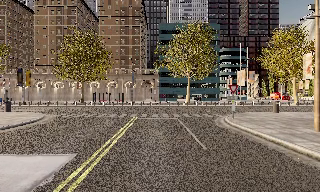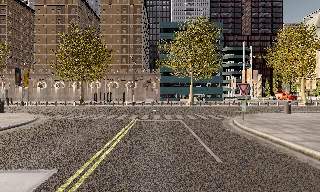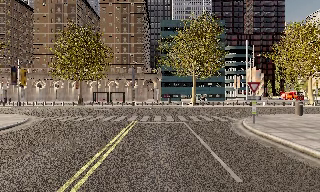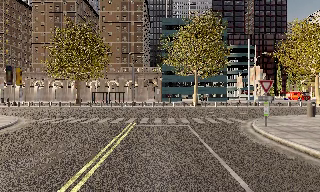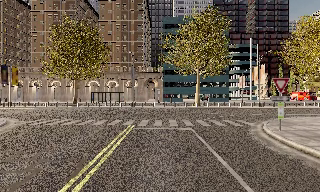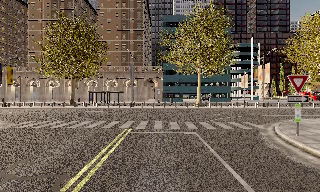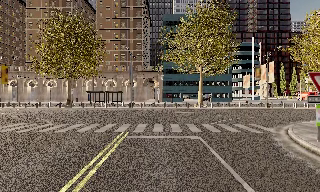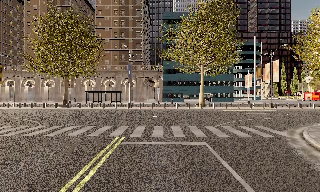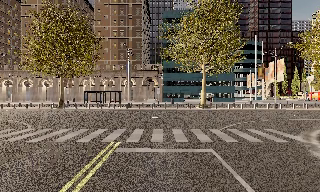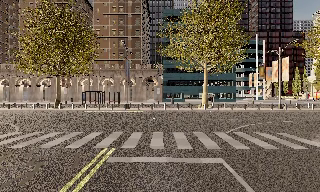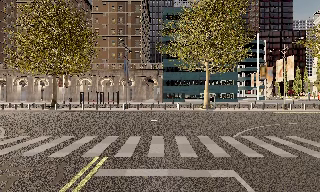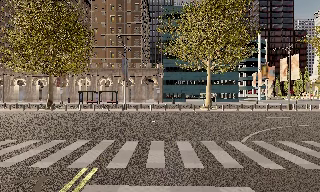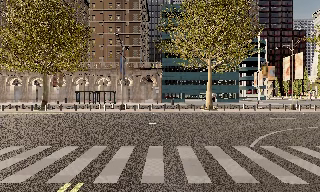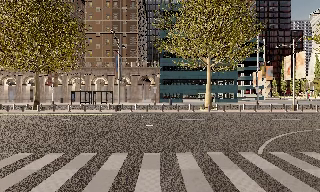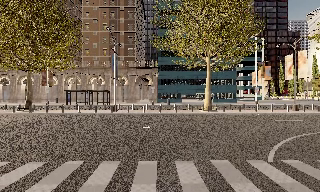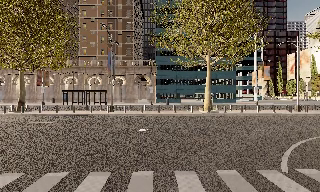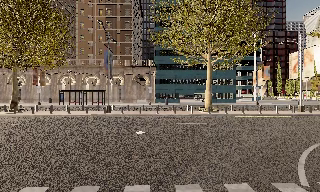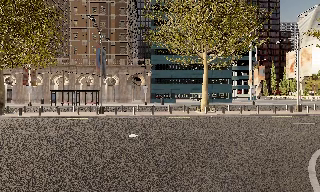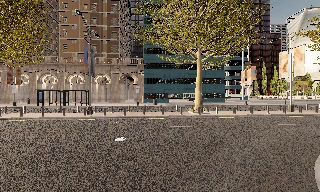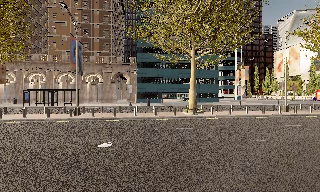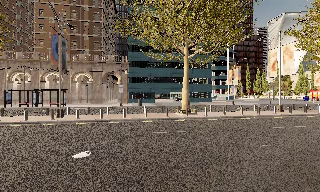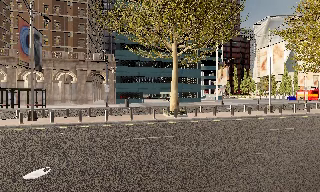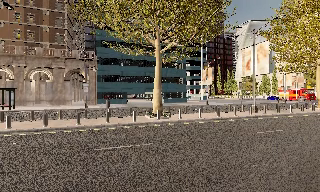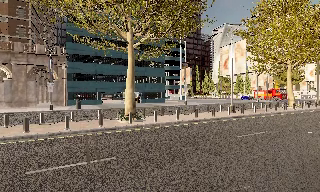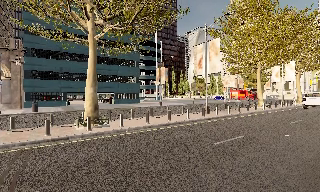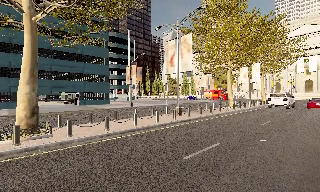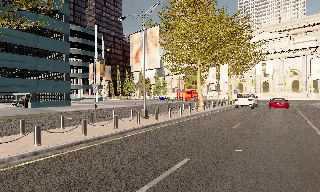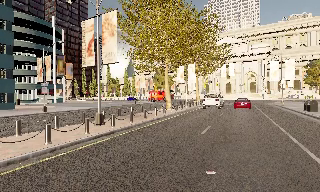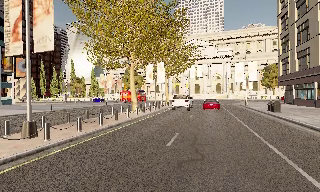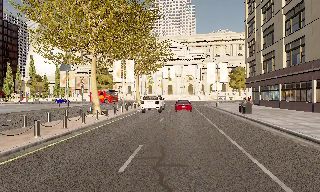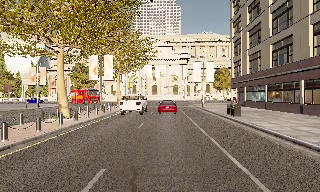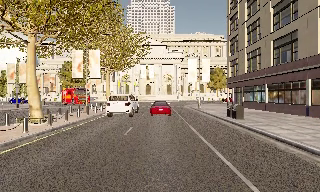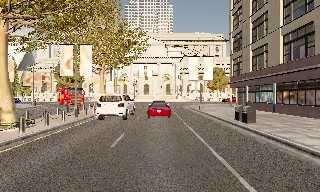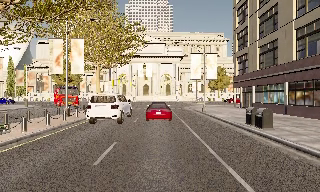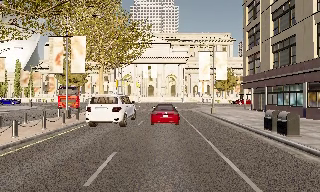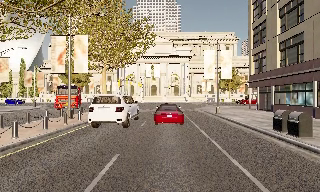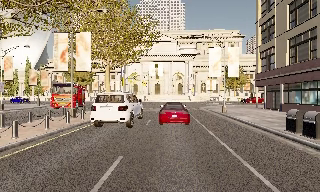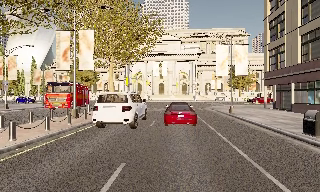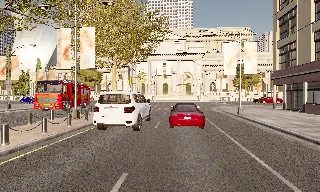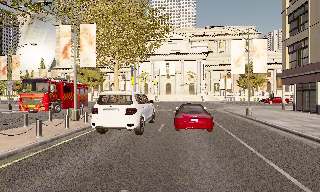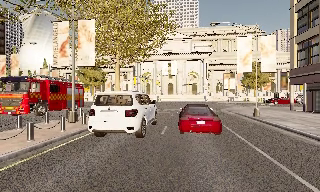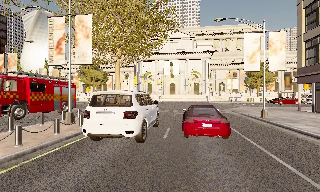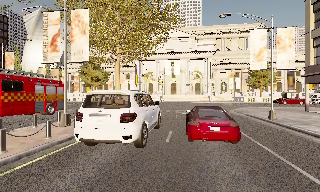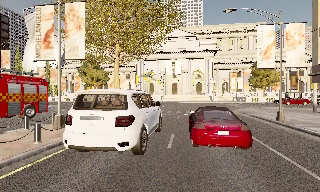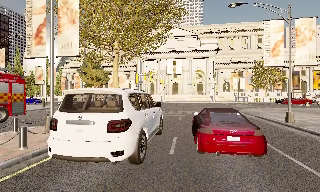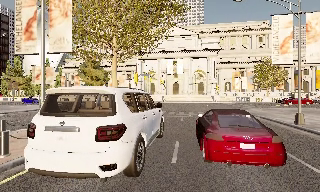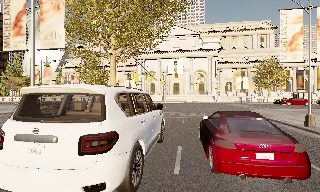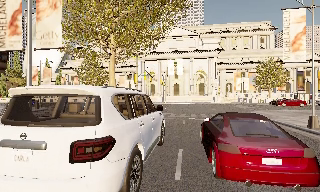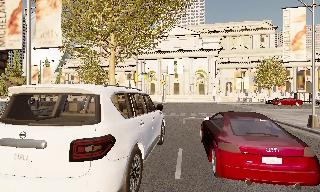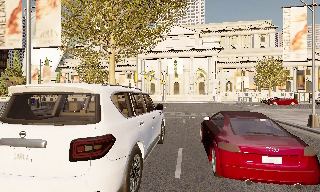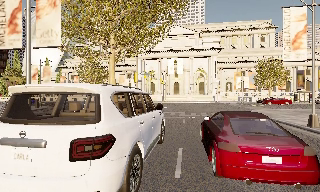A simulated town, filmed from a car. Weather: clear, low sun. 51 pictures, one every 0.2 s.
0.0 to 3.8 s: The camera travels forward, about 15 m, so what stands in front looms larger.
3.8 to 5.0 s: The camera swings to its right by about 35 degrees, and the scene slides to the left. It travels forward, about 7 m. It gains speed.
5.0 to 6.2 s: The camera swings to its right by about 45 degrees, and the scene slides to the left. It travels forward, about 11 m.
6.2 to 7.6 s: The camera travels forward, about 6 m, so what stands in front looms larger. It loses speed.
7.6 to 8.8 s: The camera travels forward, about 4 m, so what stands in front looms larger.
8.8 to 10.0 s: The camera travels forward, about 1.5 m, so what stands in front looms larger. It loses speed.
The film runs forward here.
